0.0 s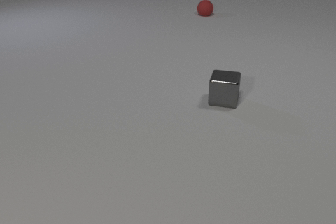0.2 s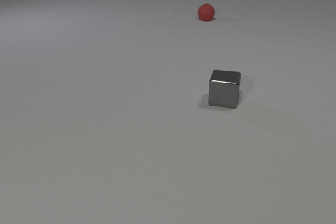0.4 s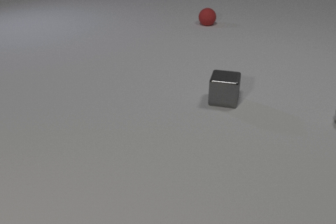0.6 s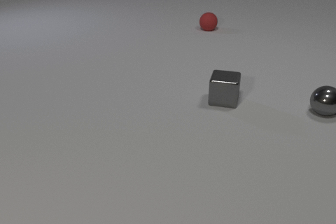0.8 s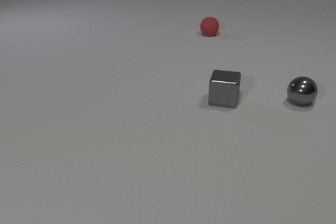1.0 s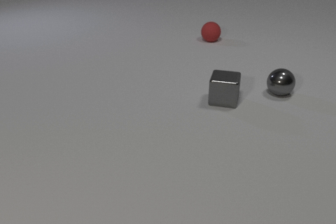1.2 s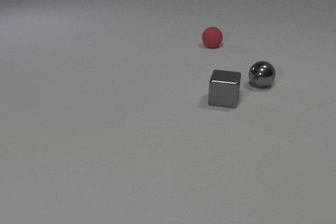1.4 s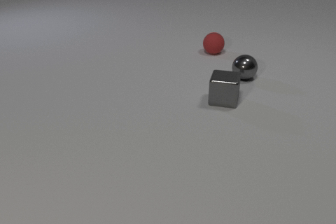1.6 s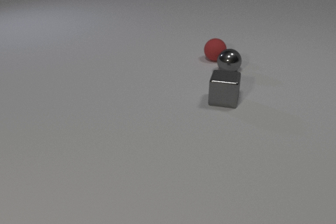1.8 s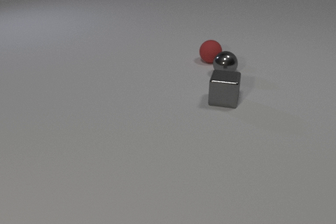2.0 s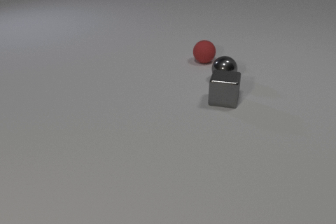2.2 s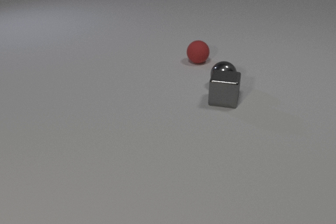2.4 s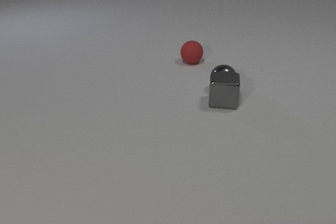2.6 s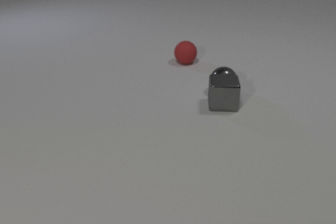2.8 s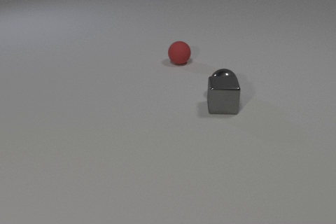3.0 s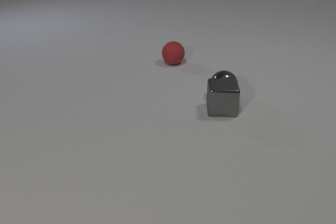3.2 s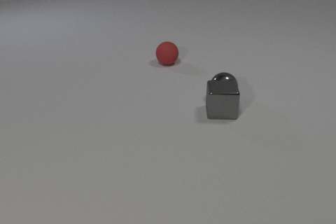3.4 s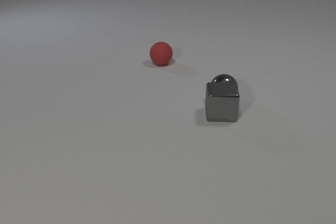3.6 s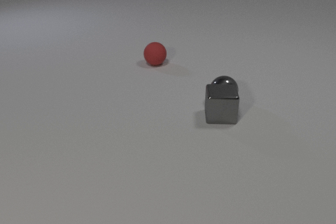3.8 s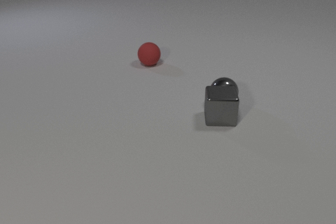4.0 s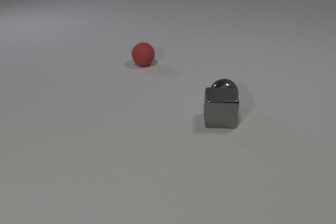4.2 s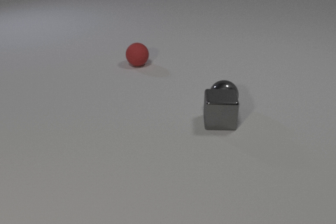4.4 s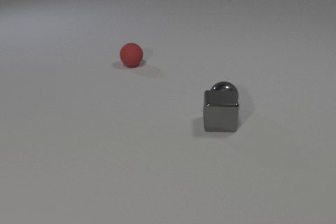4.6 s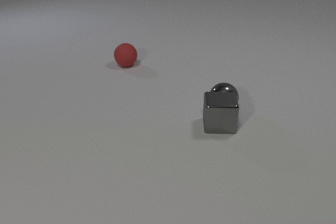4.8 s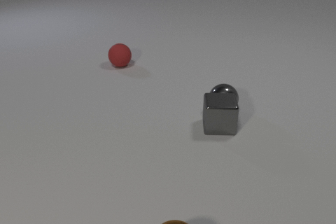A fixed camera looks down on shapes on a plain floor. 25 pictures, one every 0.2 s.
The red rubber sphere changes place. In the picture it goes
toward the camera.
The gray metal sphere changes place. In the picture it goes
to the left.
0.0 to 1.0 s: The gray metal sphere comes in at the right edge, rolls to the left and away from the camera. The red rubber sphere rolls toward the camera.
1.0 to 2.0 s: The gray metal sphere rolls to the left. The red rubber sphere rolls toward the camera. The gray metal sphere and the red rubber sphere collide.
2.0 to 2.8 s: The gray metal sphere rolls toward the camera. The red rubber sphere rolls to the left. The gray metal cube slides toward the camera. The gray metal sphere and the gray metal cube collide.
2.8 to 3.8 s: The gray metal sphere rolls toward the camera. The red rubber sphere rolls to the left. The gray metal cube slides toward the camera.
3.8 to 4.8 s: The gray metal sphere rolls toward the camera. The red rubber sphere rolls to the left. The gray metal cube slides toward the camera.
Are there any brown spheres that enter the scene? yes.
What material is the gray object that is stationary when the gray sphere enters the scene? metal.
How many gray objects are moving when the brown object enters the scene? 2.
